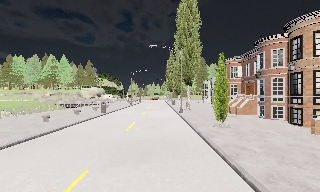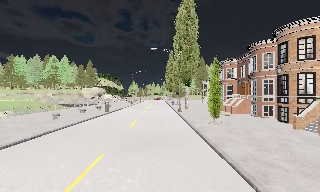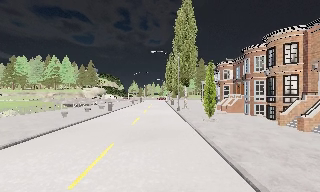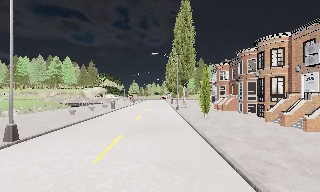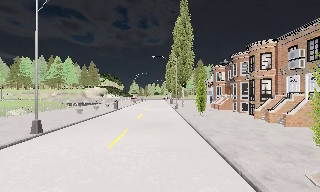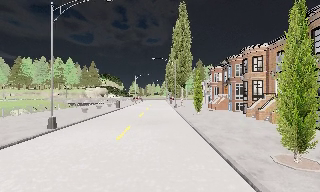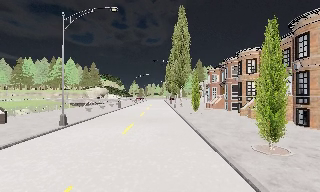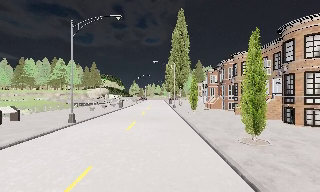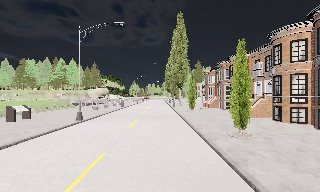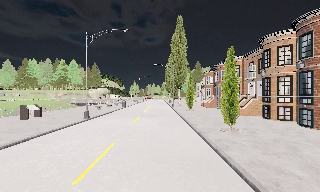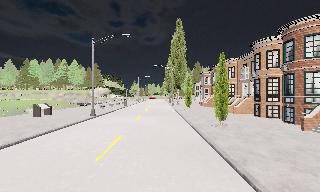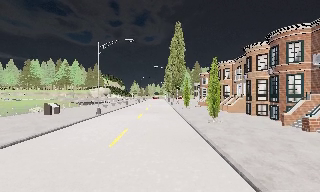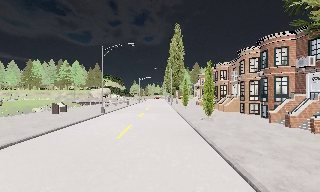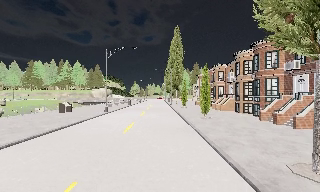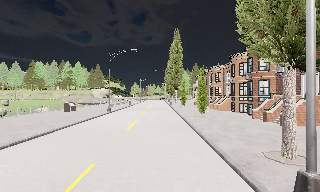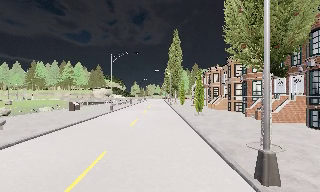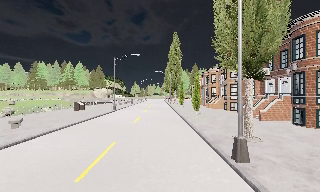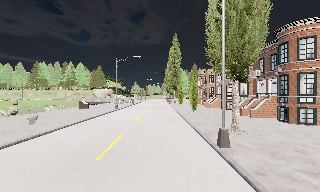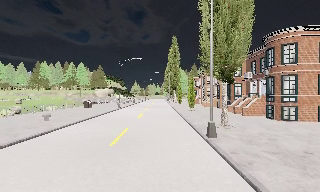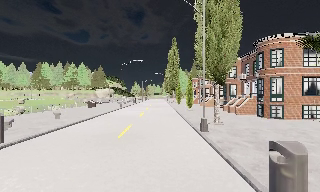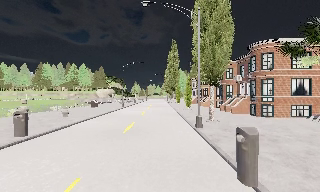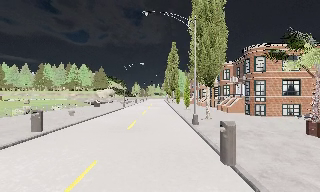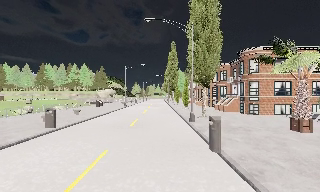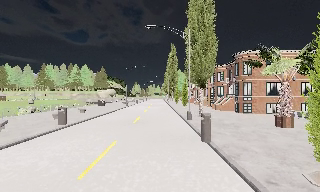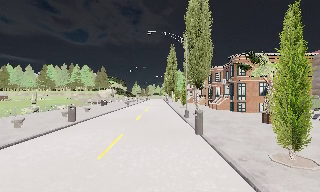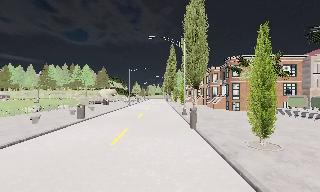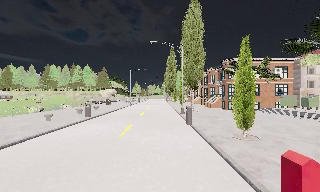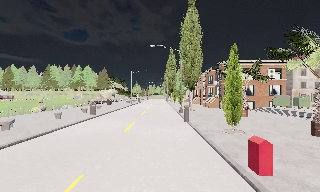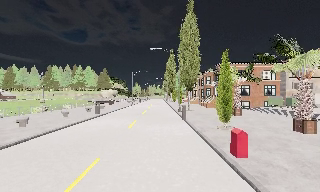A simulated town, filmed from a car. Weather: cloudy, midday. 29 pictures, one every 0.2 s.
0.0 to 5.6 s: The camera travels backward, about 35 m, so what stands in front gets smaller.
The film runs backward here.
